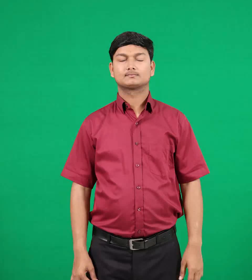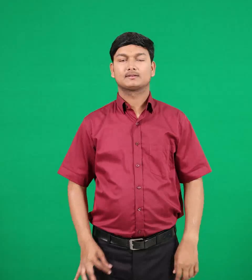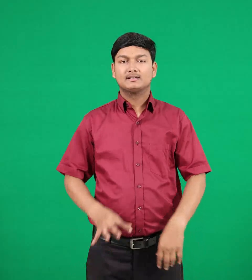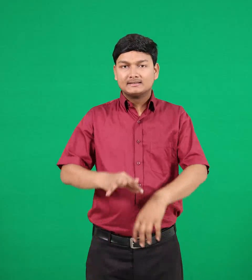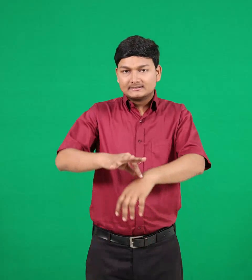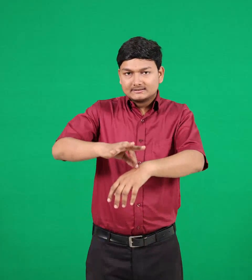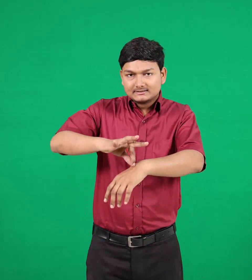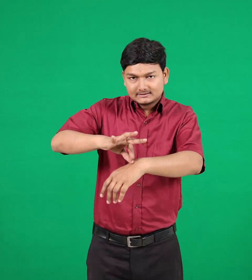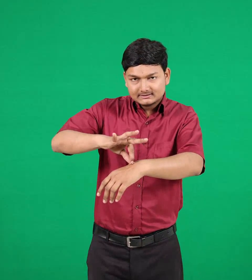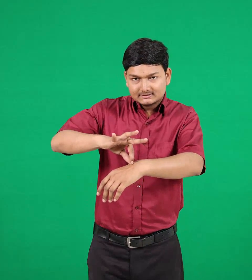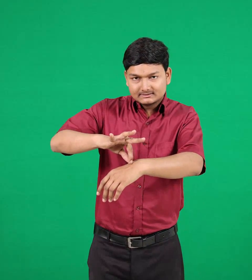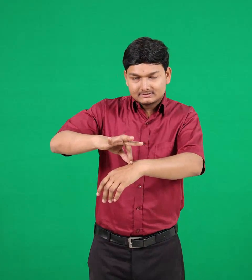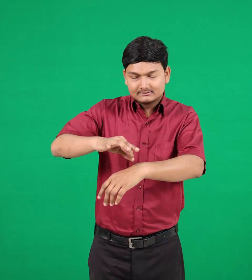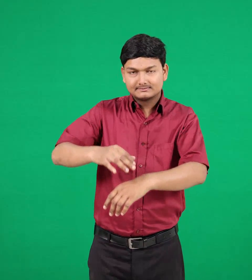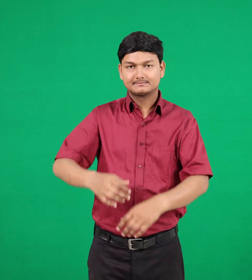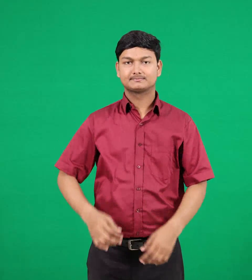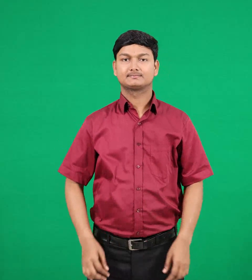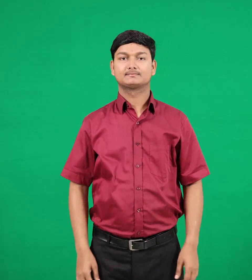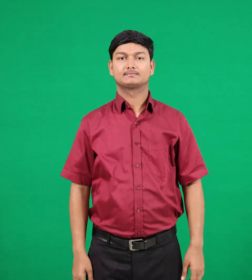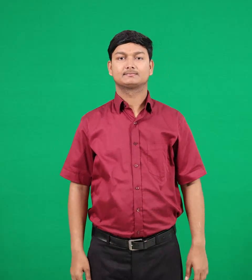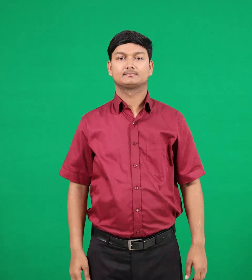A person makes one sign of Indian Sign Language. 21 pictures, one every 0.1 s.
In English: skin
